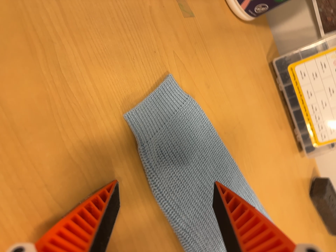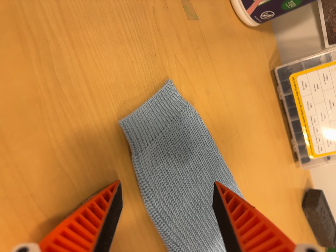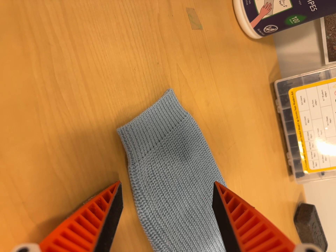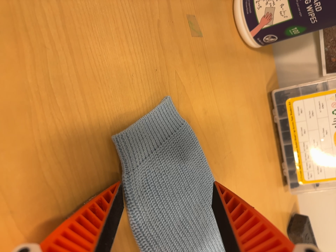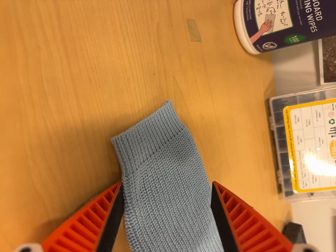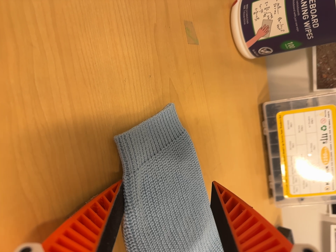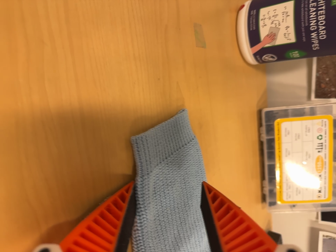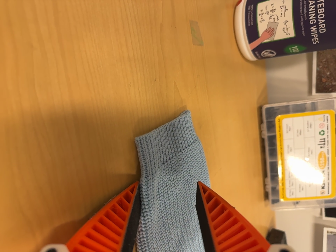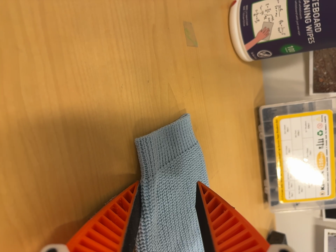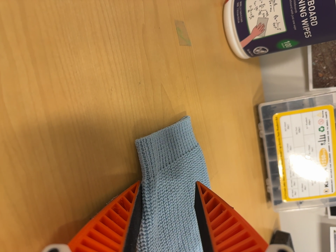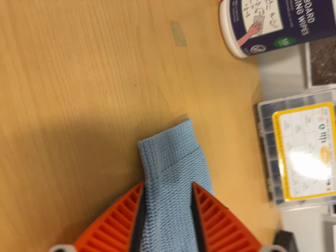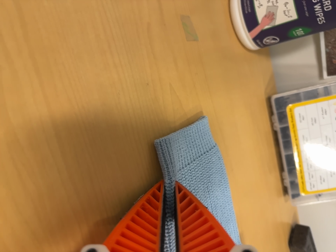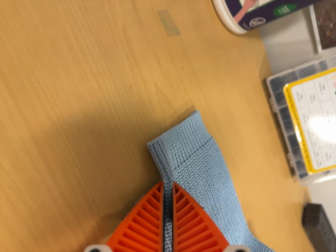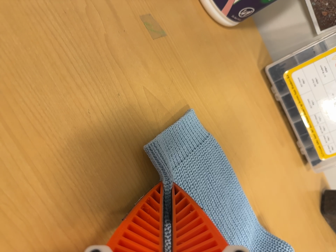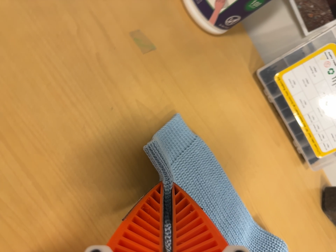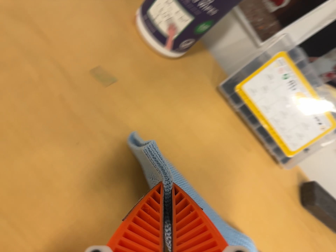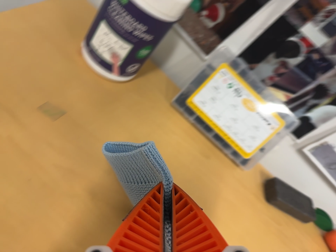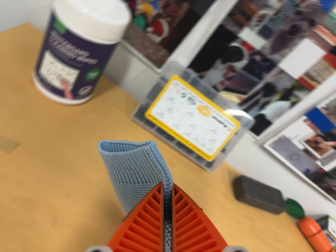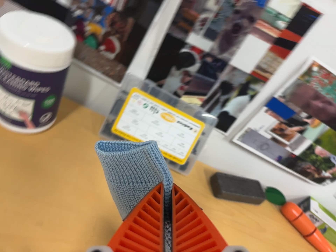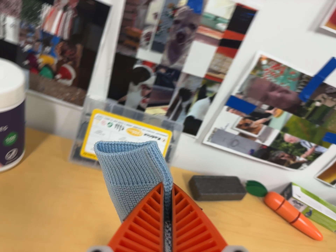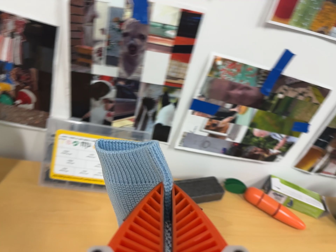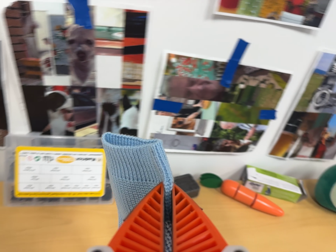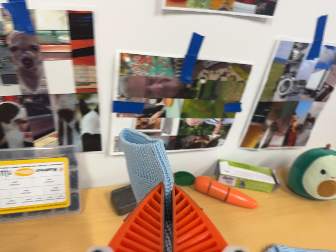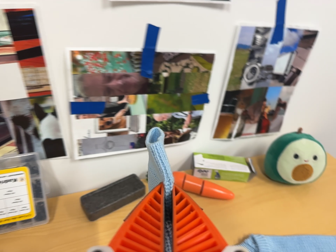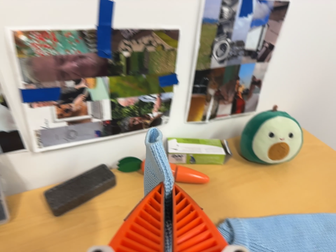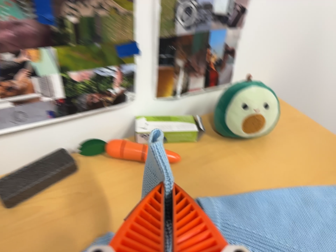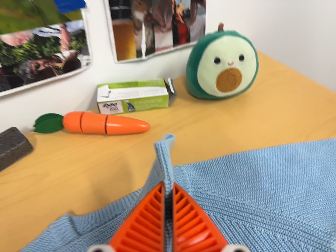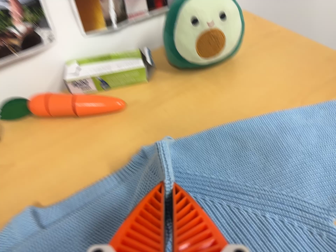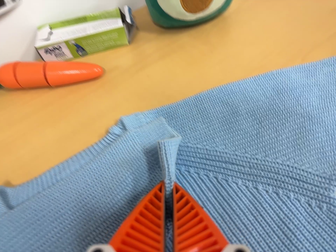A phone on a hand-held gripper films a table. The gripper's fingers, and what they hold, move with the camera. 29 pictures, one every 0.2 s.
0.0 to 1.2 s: The camera travels toward the top of its view, about 6 cm, so close, fixed things drift downward. It rolls about its line of sight by about 15 degrees, and the scene rotates clockwise.
1.2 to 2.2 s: The camera shifts only a little, or ends up much as it began.
2.2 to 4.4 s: The camera pans to its right by about 10 degrees. It travels to its right, about 40 cm, so close, fixed things drift to the left. Its aim tips toward the top of its view by about 10 degrees, and the scene shifts downward. It rolls about its line of sight by about 80 degrees, and the scene rotates counterclockwise.
4.4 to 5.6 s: The camera travels to its right and forward, about 34 cm, so close, fixed things drift to the left. Its aim tips toward the bottom of its view by about 25 degrees, and the scene shifts upward. It rolls about its line of sight by about 25 degrees, and the scene rotates counterclockwise.
The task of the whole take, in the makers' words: left arm across.
The film runs forward here.
